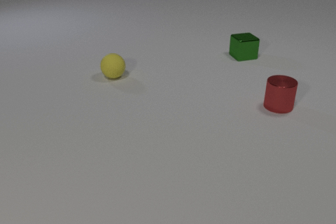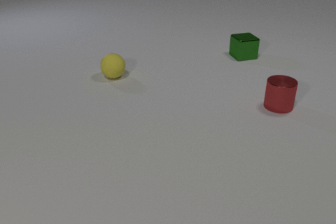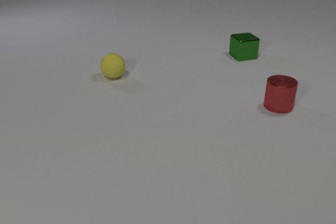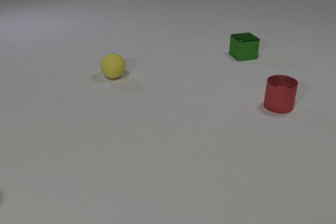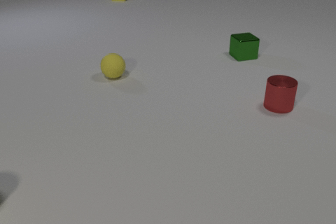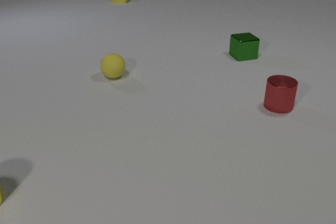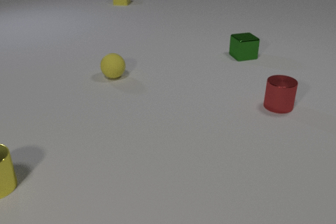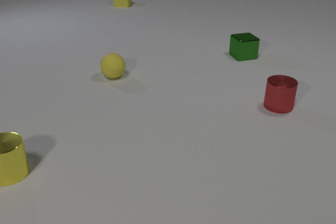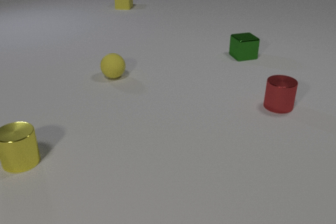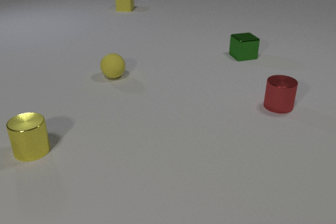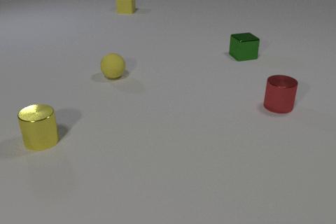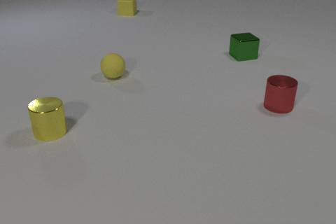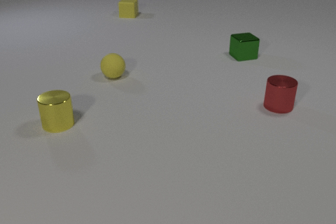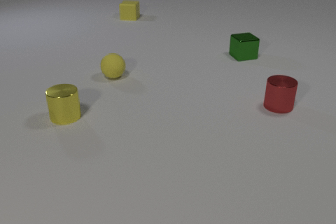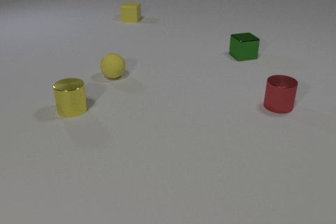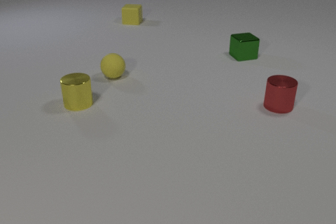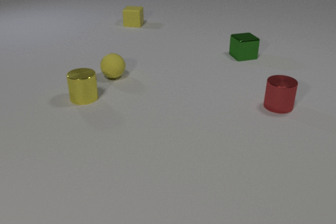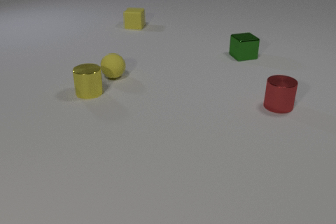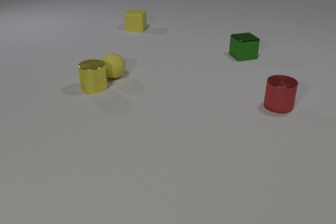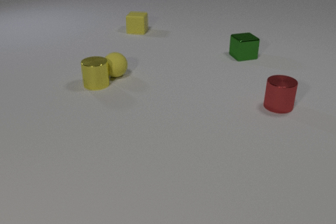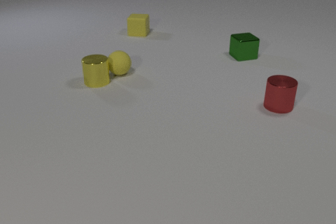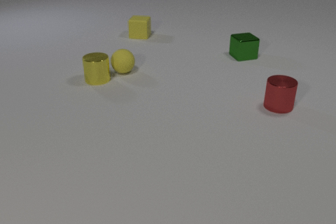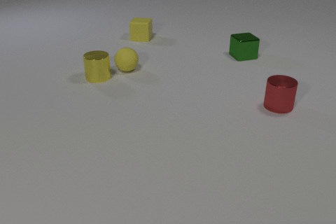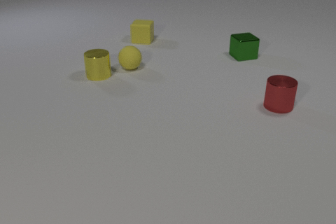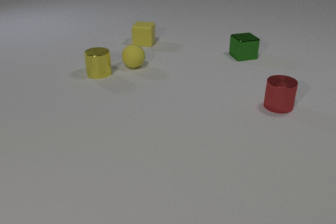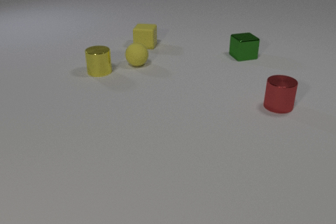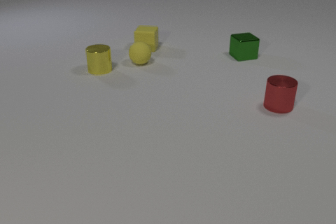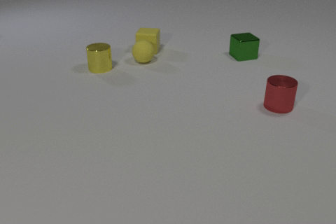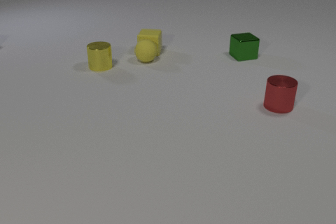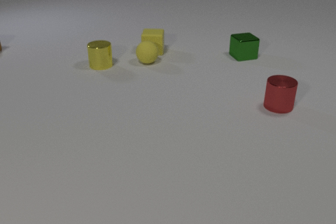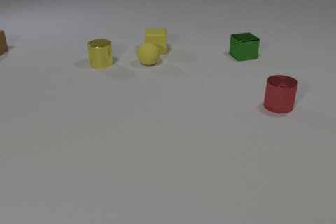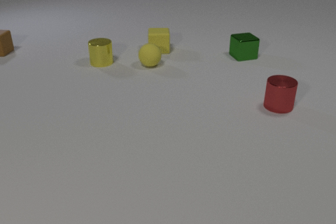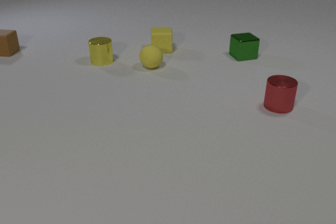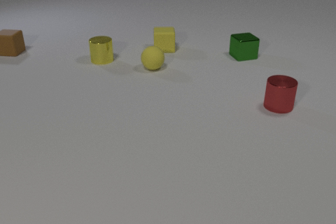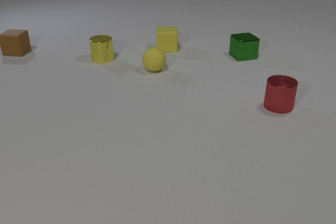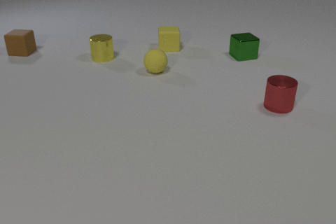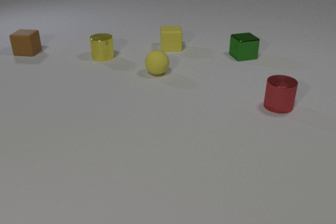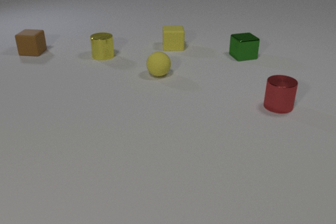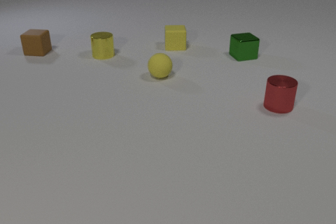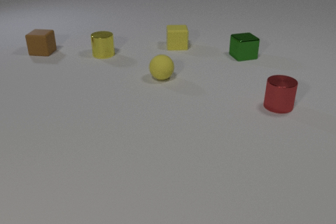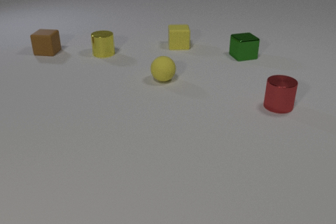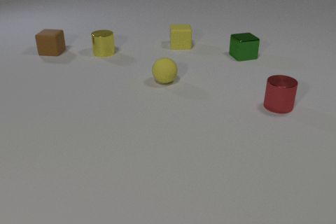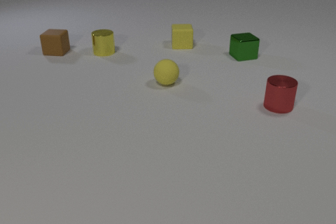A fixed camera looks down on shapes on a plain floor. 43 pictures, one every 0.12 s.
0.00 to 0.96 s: The yellow metal cylinder comes in at the left edge, slides away from the camera and to the right. The yellow rubber cube comes in at the top edge, slides toward the camera.
0.96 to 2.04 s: The yellow metal cylinder slides away from the camera and to the right. The yellow rubber cube slides toward the camera.
2.04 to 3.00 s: The yellow metal cylinder slides away from the camera. The yellow rubber sphere rolls away from the camera and to the right. The yellow rubber cube slides toward the camera. The yellow metal cylinder and the yellow rubber sphere collide.
3.00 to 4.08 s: The yellow metal cylinder slides away from the camera. The yellow rubber sphere rolls to the right and toward the camera. The yellow rubber cube slides to the right and toward the camera. The brown rubber cube comes in at the left edge, slides to the right. The yellow rubber sphere and the yellow rubber cube collide.
4.08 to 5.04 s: The yellow metal cylinder slides away from the camera. The yellow rubber sphere rolls toward the camera. The yellow rubber cube slides to the right and away from the camera. The brown rubber cube slides to the right.
How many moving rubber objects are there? 3.
Are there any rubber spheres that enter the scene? no.
What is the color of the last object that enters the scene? brown.
